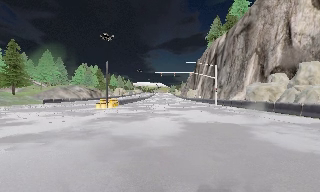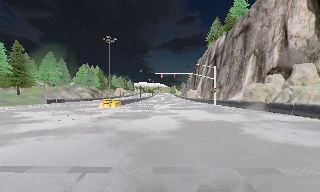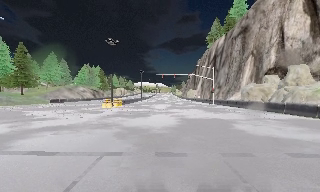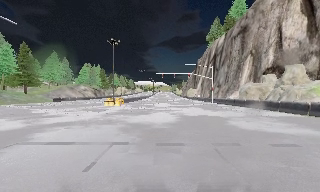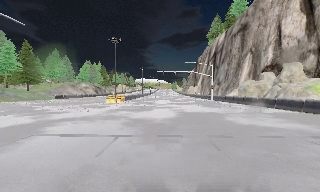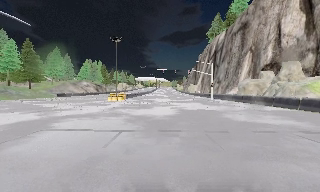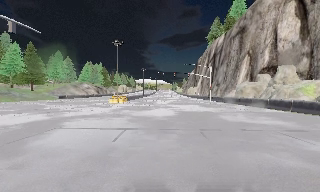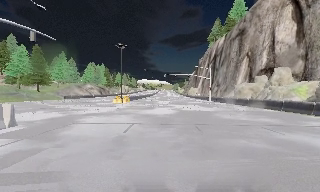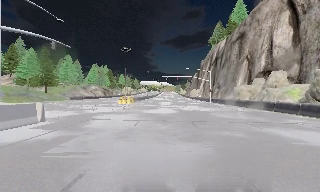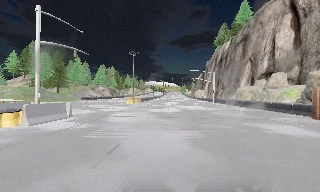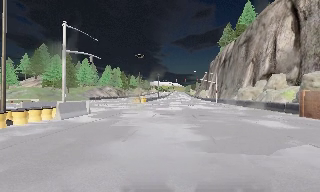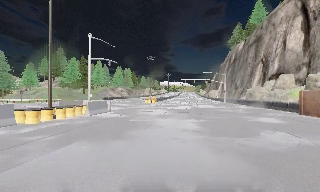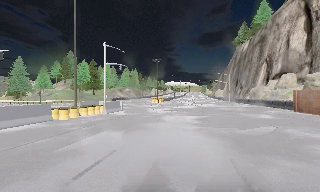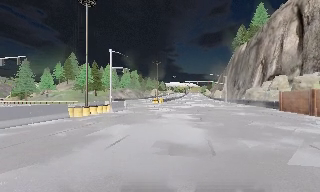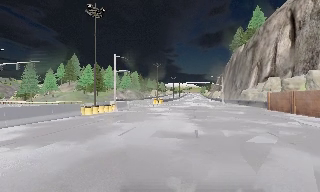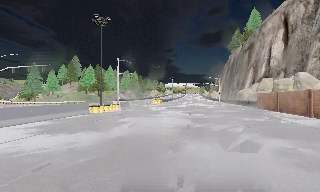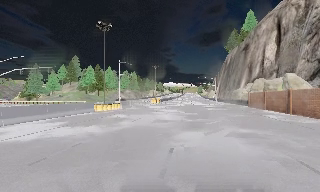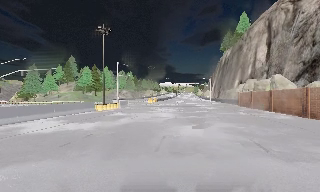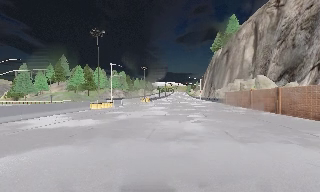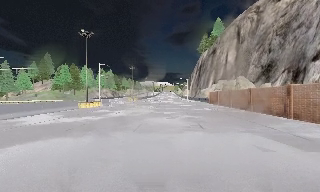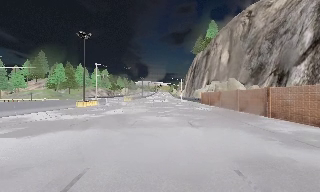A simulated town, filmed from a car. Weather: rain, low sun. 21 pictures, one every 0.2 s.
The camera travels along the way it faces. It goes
backward.
0.0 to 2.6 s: The camera pans to its left, which is counterclockwise from overhead, by about 10 degrees. It travels backward, about 19 m, so what stands in front gets smaller. It gains speed.
2.6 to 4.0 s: The scene slides to the left, as the camera pans about 10 degrees to its right. It travels backward, about 12 m, so what stands in front gets smaller. It loses speed.
The film runs backward here.
